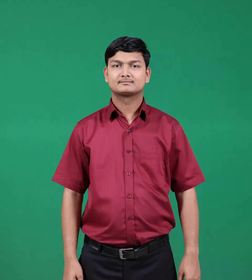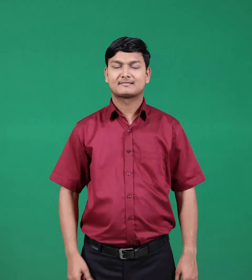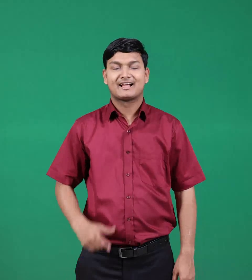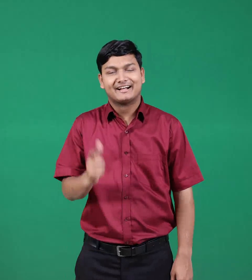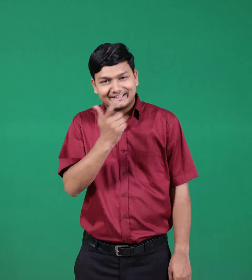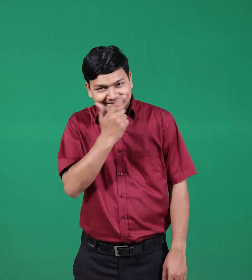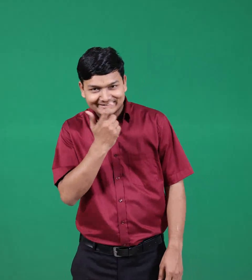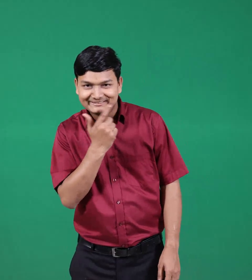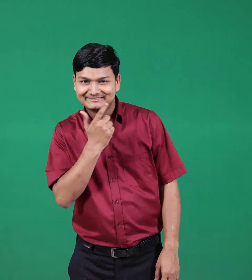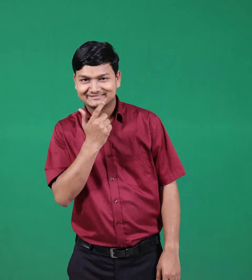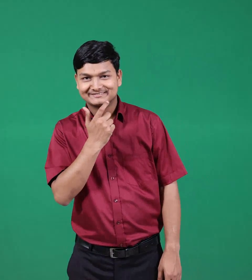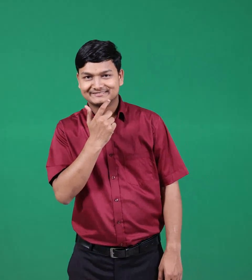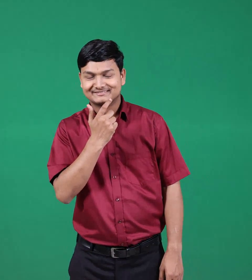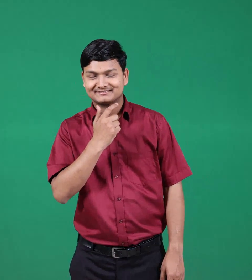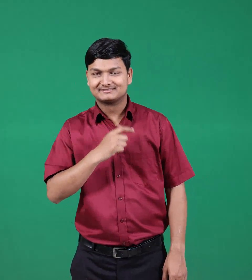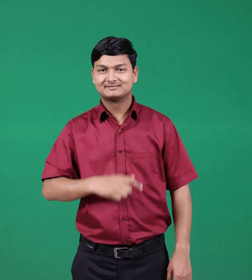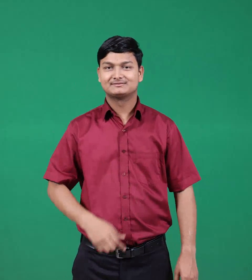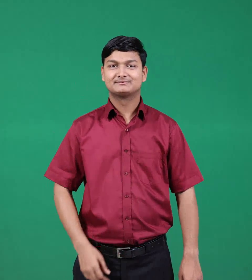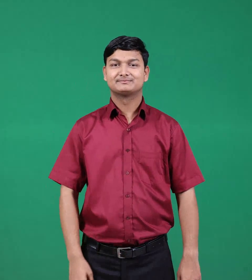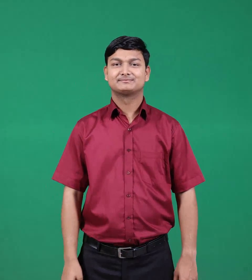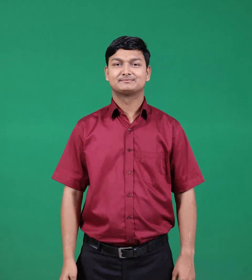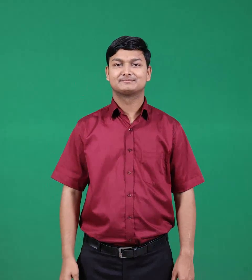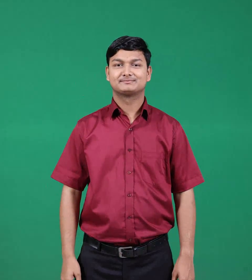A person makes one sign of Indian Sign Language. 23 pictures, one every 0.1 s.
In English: laugh
